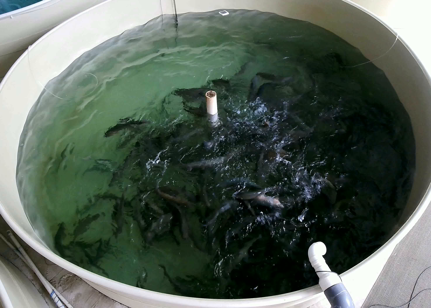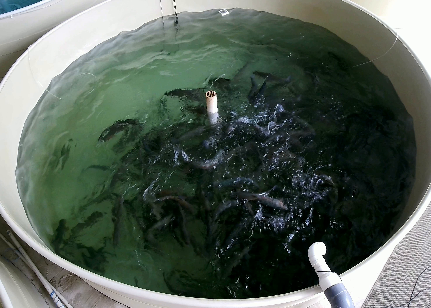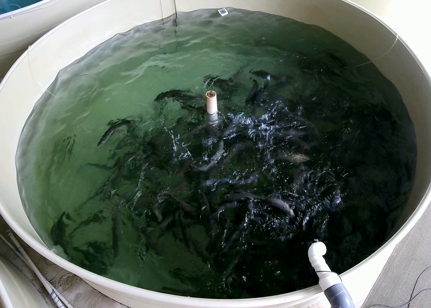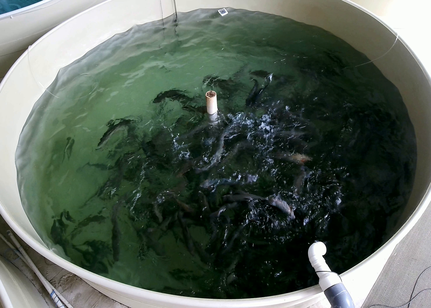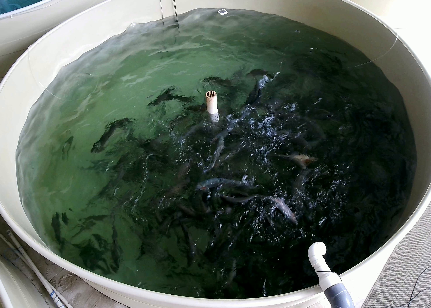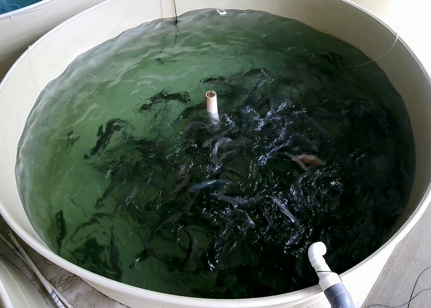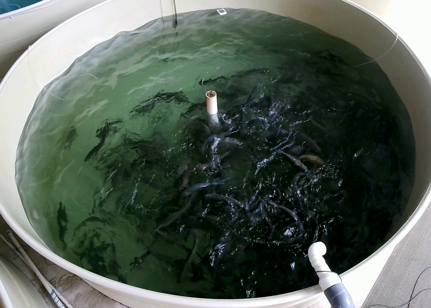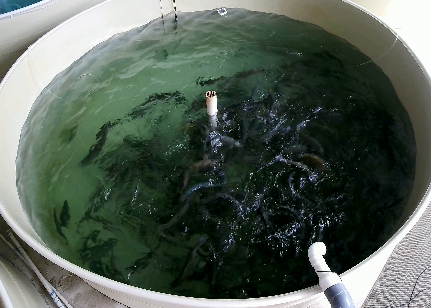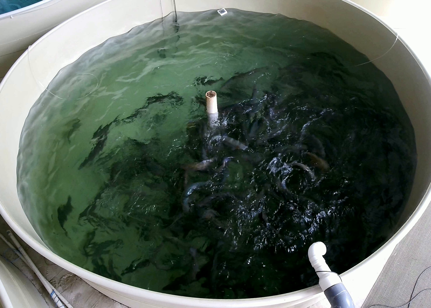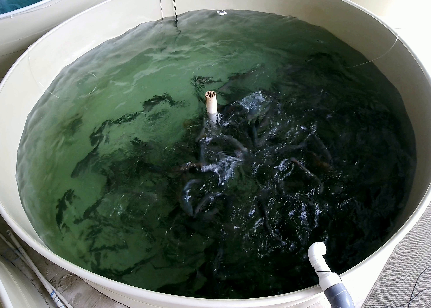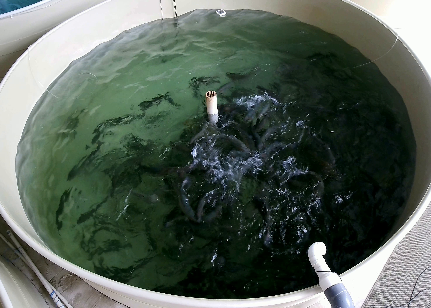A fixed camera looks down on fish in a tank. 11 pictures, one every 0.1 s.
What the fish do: Strong feeding.
